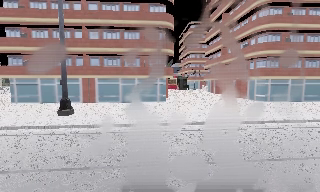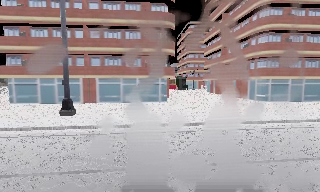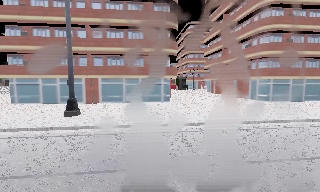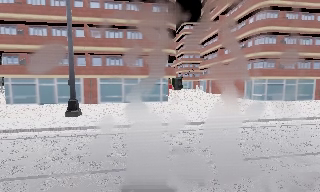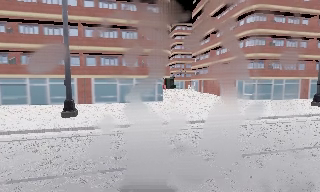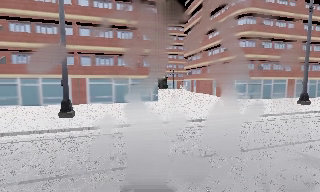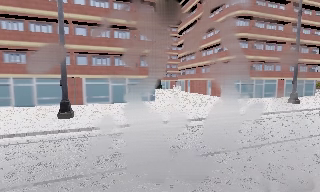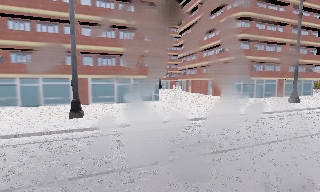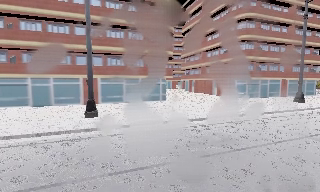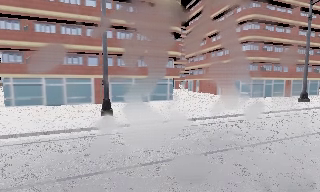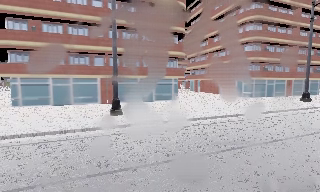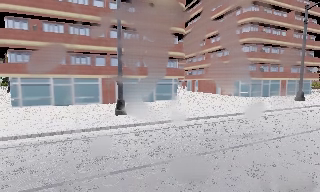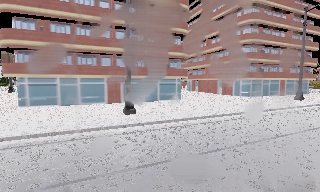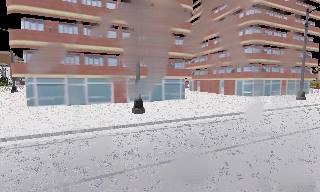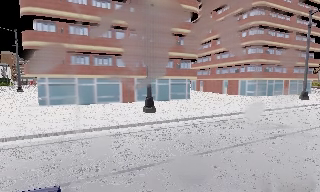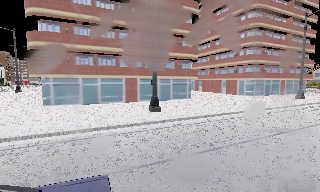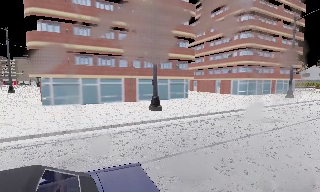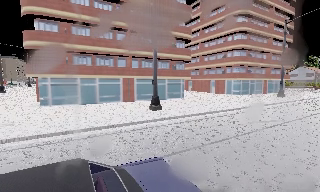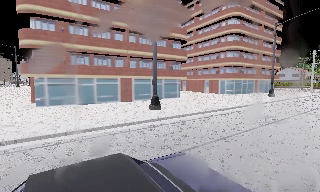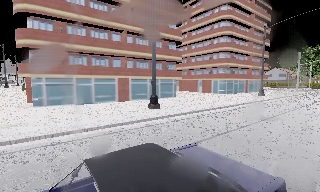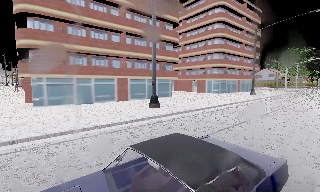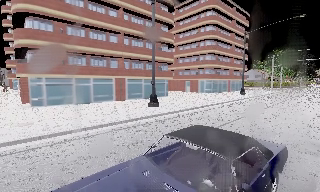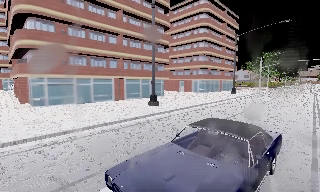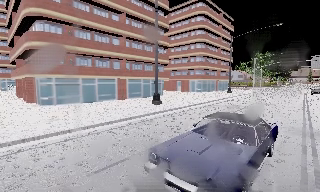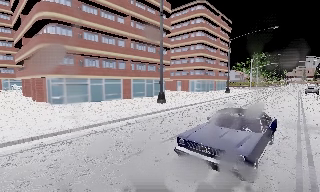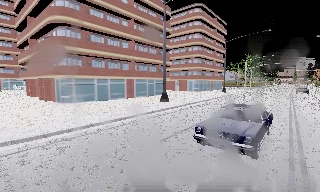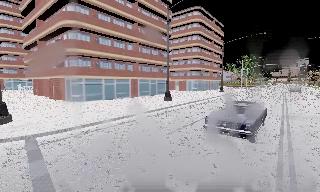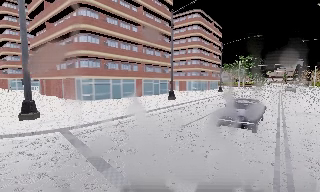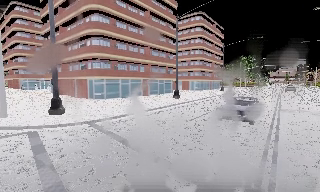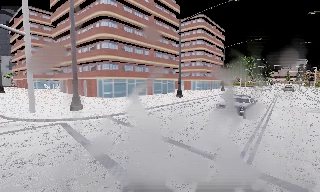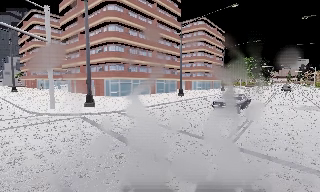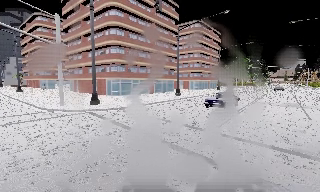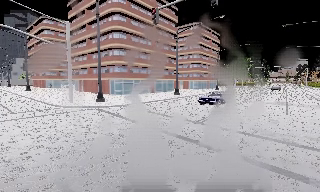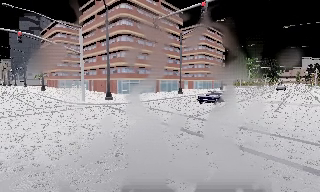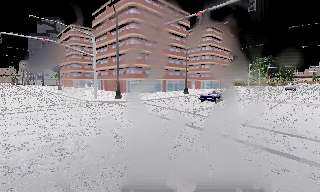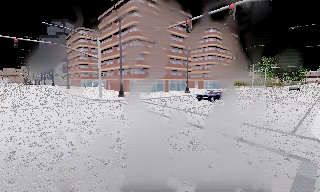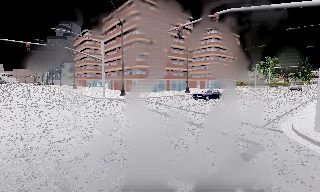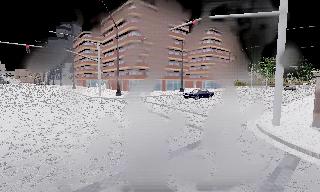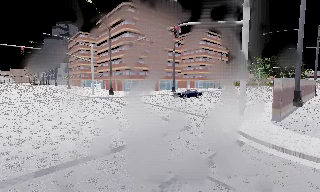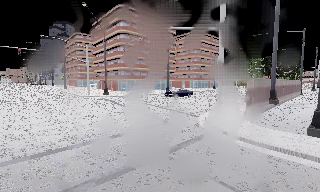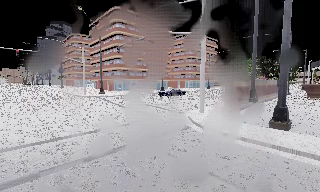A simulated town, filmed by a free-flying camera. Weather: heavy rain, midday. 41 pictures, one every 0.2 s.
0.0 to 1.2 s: The camera pans to its right, which is clockwise from overhead, by about 15 degrees. It travels to its left, about 3 m.
1.2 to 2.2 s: The camera travels to its left, about 4 m, so close, fixed things drift to the right.
2.2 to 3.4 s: The camera travels to its left and backward, about 4 m, so close, fixed things drift to the right.
3.4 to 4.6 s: The camera pans to its right, which is clockwise from overhead, by about 20 degrees. It travels to its left and backward, about 5 m. It gains speed.
4.6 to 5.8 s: The camera travels backward and to its left, about 8 m, so what stands in front gets smaller.
5.8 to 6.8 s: The camera travels backward, about 8 m, so what stands in front gets smaller.
6.8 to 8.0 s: The camera travels backward and to its right, about 9 m, so what stands in front gets smaller.
The film runs backward here.
